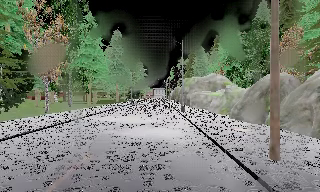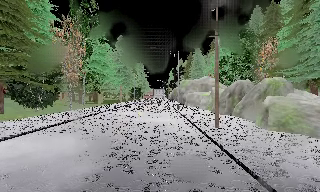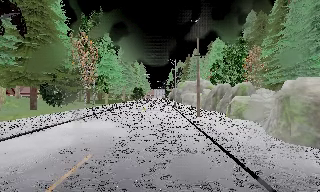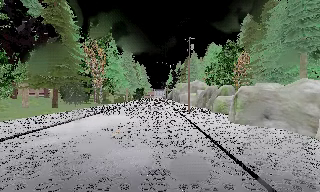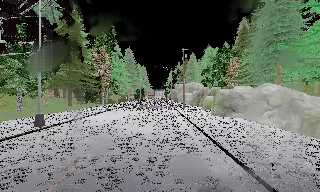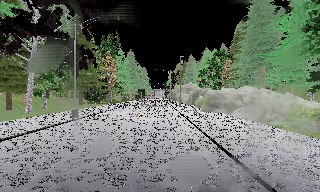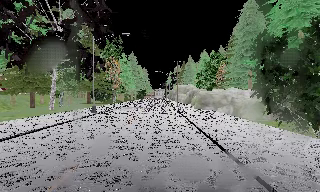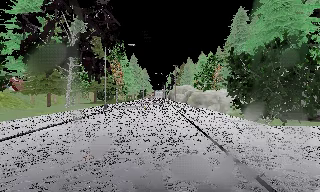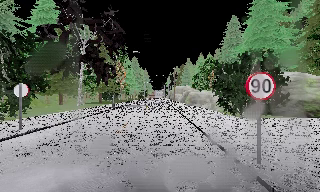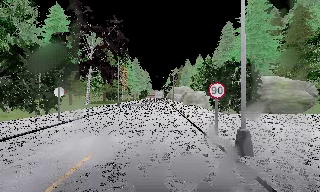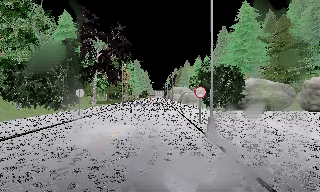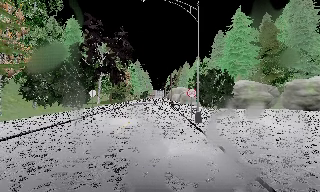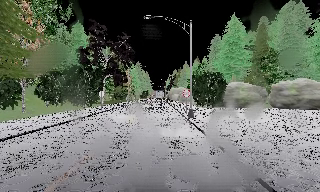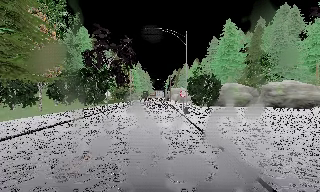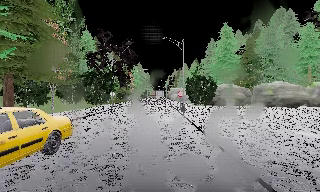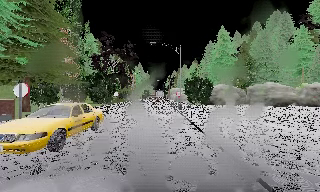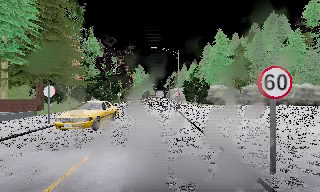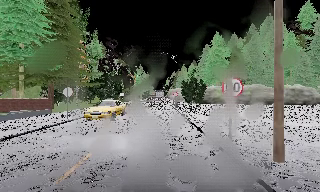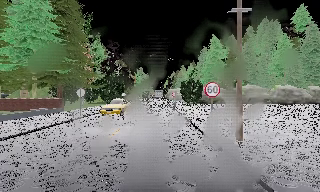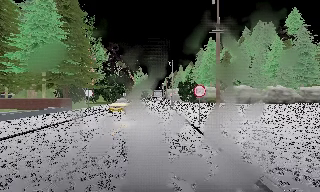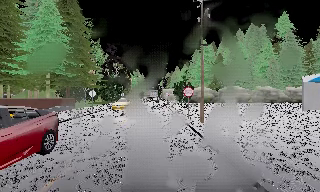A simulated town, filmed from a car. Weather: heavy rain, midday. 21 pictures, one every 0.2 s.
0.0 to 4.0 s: The camera travels backward, about 55 m, so what stands in front gets smaller. It loses speed.
The film runs backward here.
